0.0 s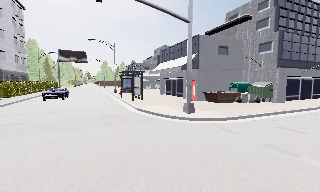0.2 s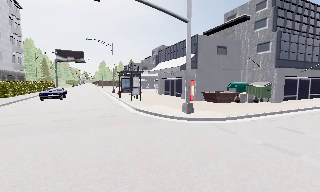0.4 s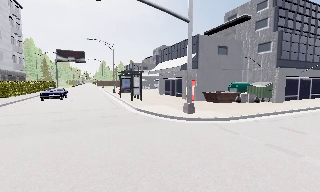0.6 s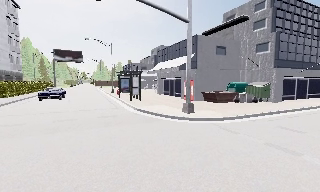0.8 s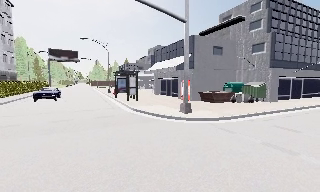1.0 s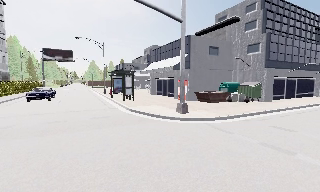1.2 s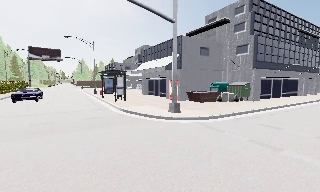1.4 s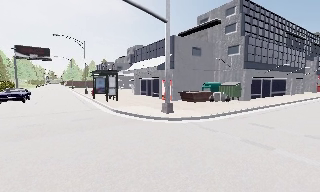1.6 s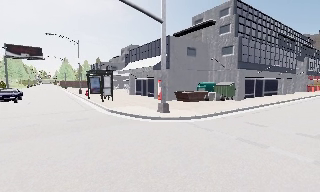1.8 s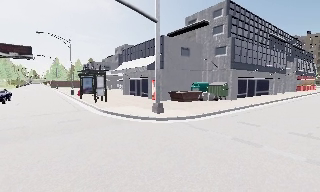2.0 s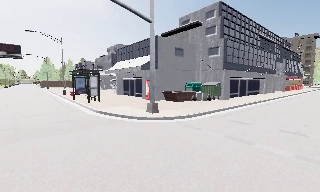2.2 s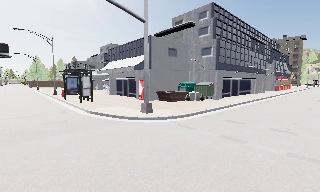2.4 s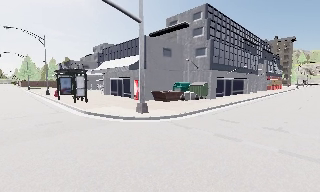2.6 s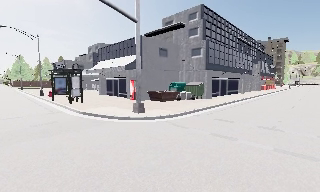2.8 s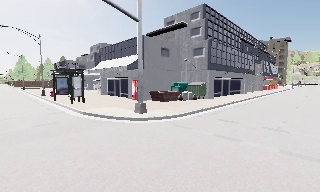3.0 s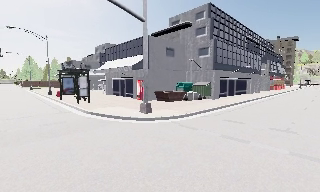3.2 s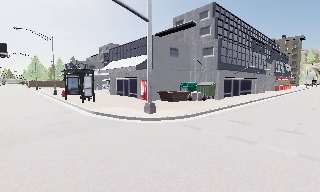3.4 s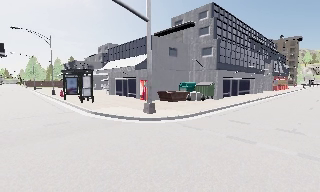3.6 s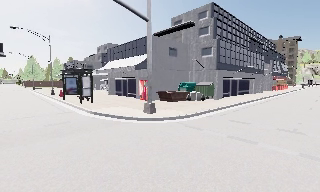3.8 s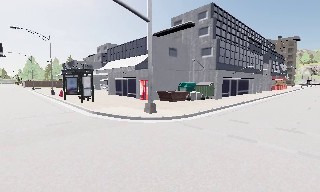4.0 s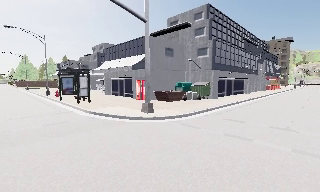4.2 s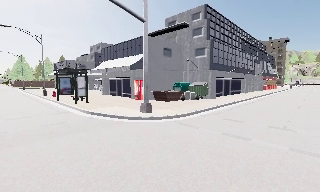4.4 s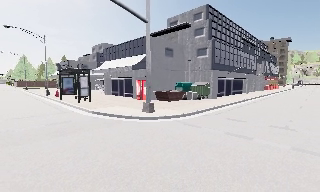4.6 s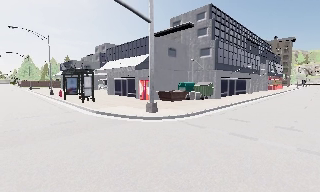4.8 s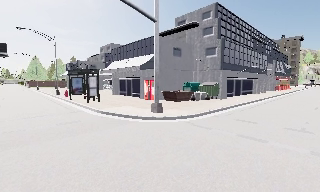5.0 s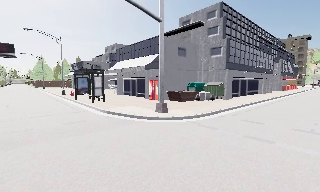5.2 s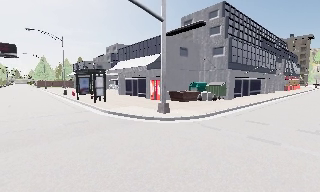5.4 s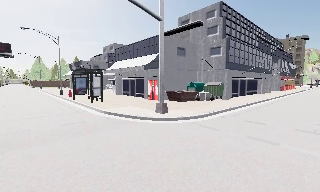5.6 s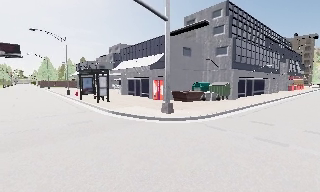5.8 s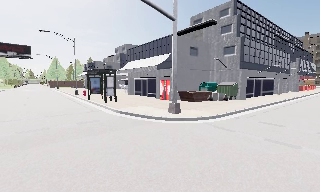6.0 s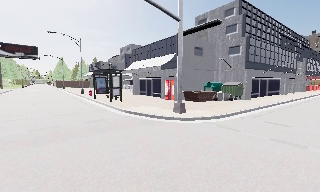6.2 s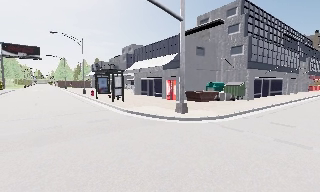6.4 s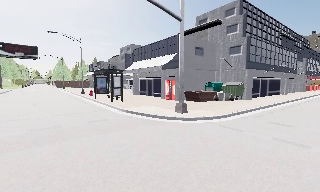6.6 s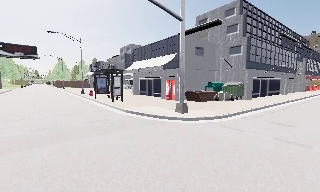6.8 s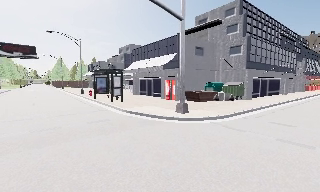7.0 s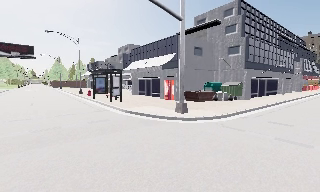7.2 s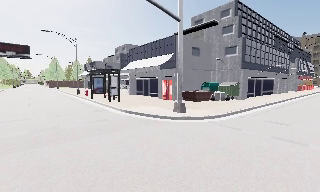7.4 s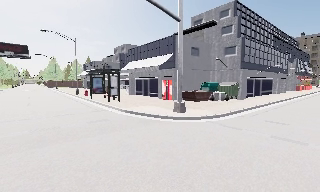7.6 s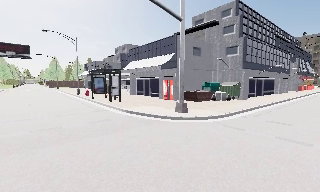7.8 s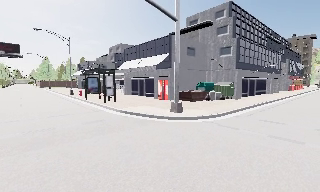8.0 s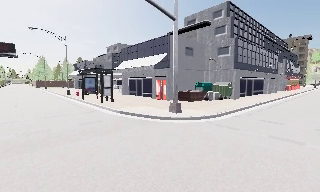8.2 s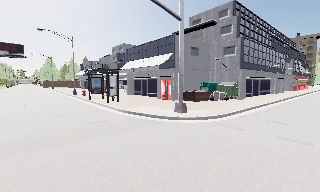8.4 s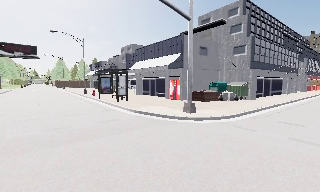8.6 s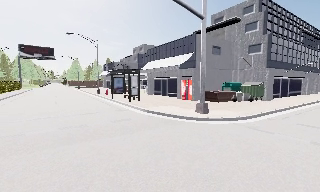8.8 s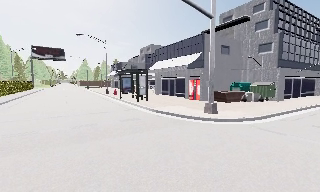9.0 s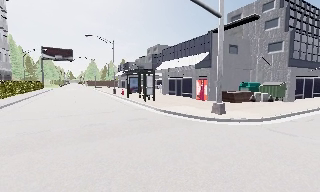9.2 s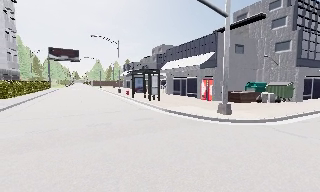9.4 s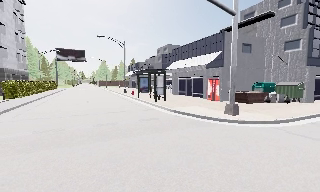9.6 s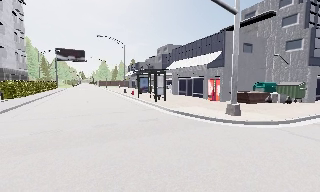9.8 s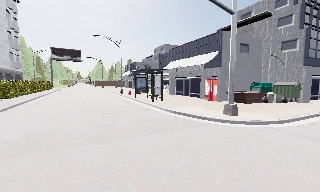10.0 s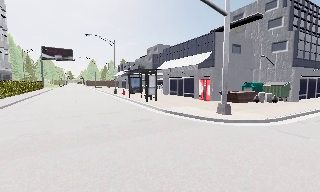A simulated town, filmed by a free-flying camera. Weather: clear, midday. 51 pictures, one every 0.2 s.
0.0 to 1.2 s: The camera shifts only a little, or ends up much as it began.
1.2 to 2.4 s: The scene slides to the left, as the camera pans about 15 degrees to its right.
2.4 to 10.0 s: The camera swings to its left by about 15 degrees, and the scene slides to the right. It travels to its left, about 2 m, so close, fixed things drift to the right.
The film runs forward here.
